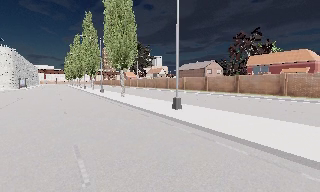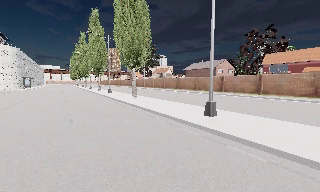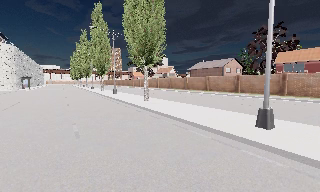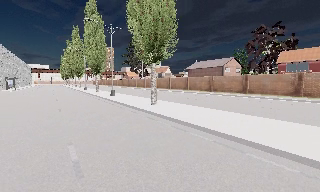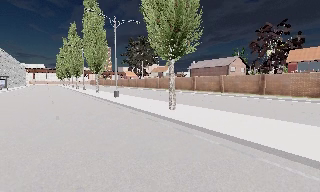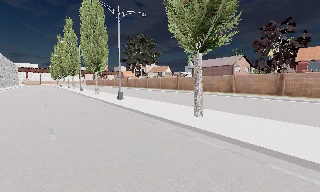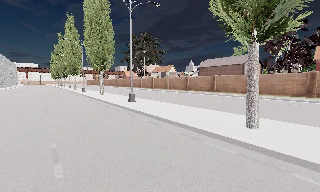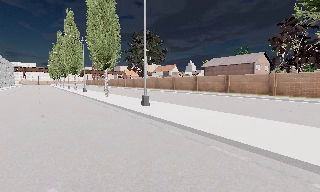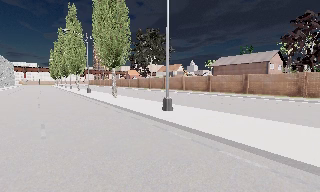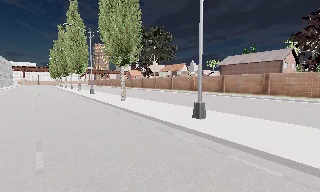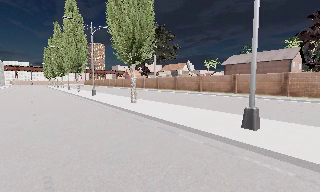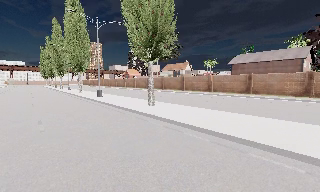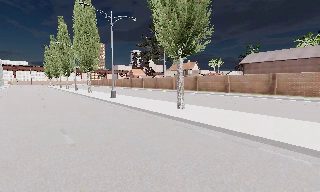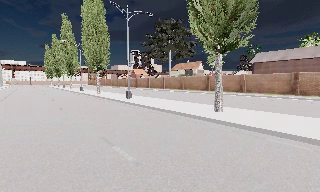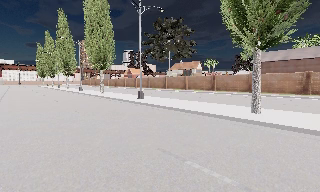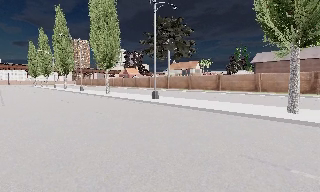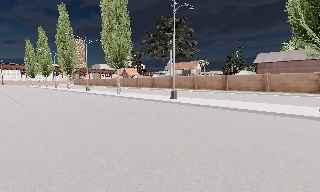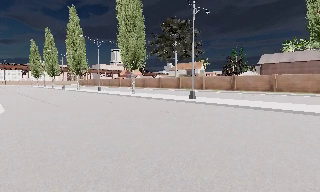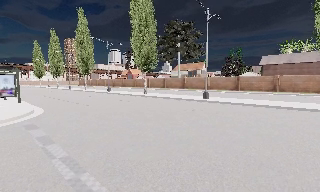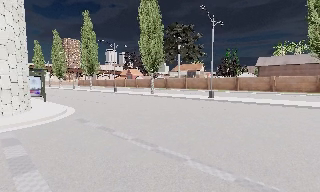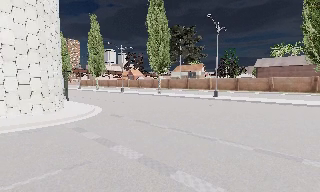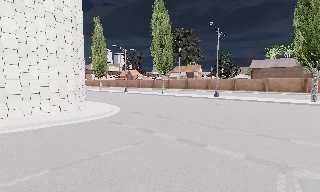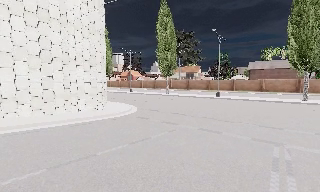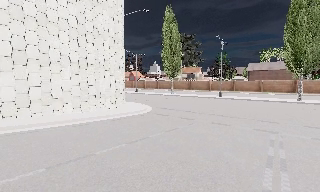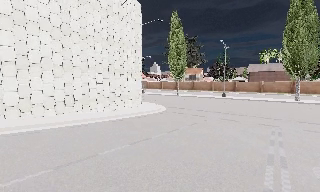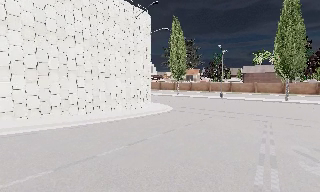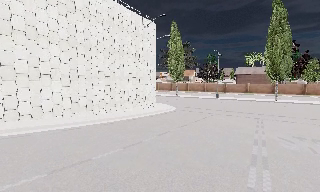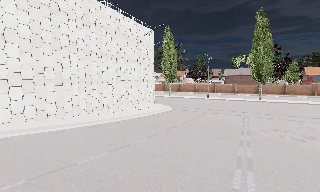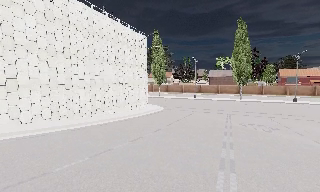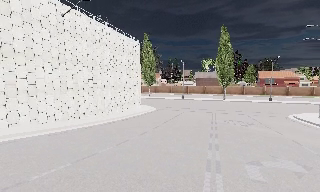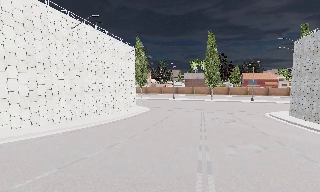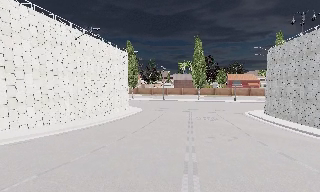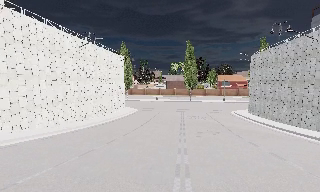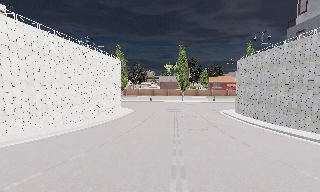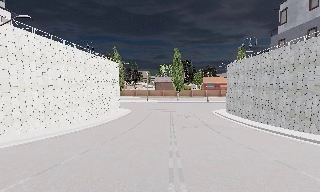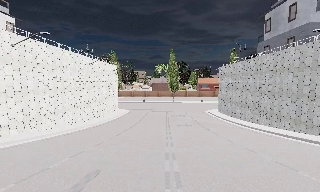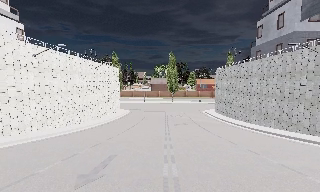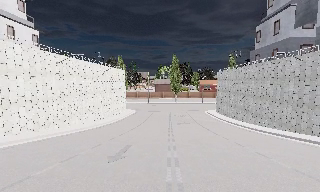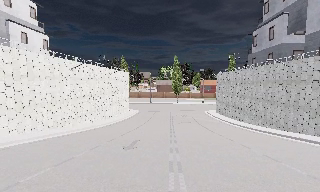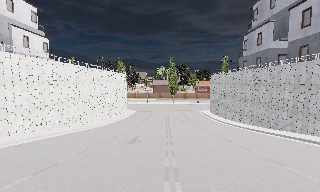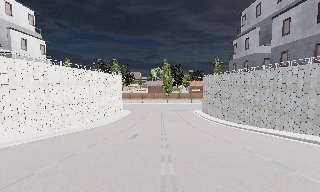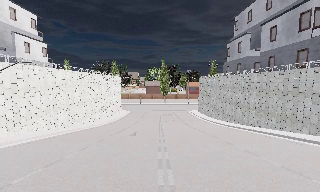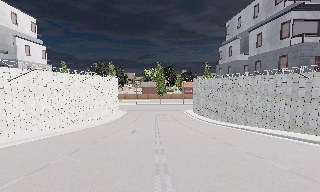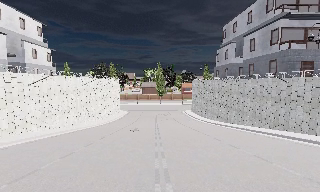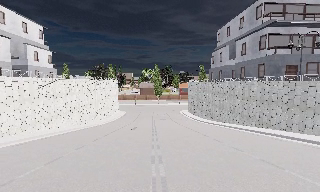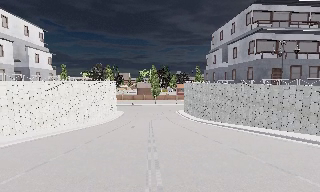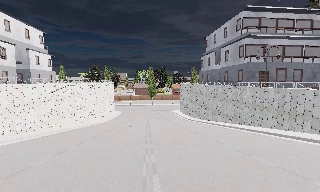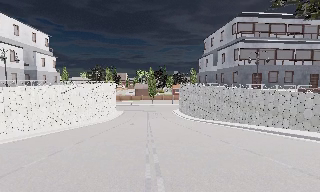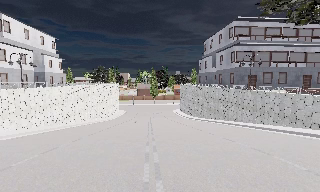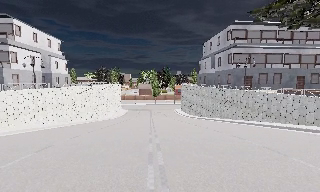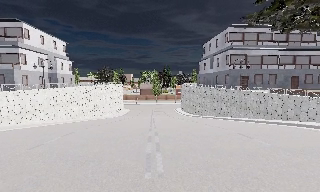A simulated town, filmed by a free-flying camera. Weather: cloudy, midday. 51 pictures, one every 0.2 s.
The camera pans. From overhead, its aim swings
clockwise.
0.0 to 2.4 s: The camera travels forward and to its left, about 25 m, so what stands in front looms larger.
2.4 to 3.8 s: The camera pans to its right, which is clockwise from overhead, by about 10 degrees. It travels to its left, about 13 m, so close, fixed things drift to the right.
3.8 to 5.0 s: The camera travels backward and to its left, about 12 m, so what stands in front gets smaller.
5.0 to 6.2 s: The camera pans to its right, which is clockwise from overhead, by about 25 degrees. It travels backward and to its left, about 12 m, so what stands in front gets smaller.
6.2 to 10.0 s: The scene slides to the left, as the camera pans about 15 degrees to its right. It travels backward, about 30 m, so what stands in front gets smaller.
The film runs backward here.
